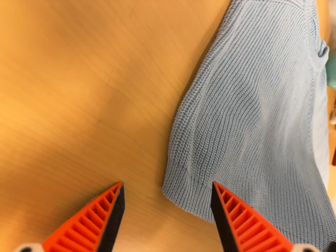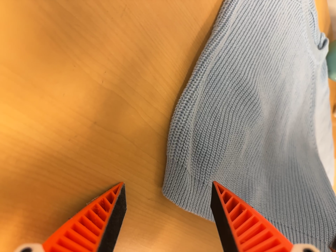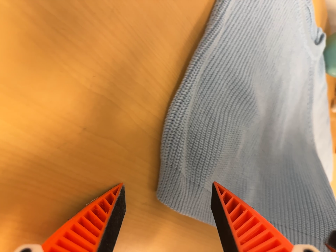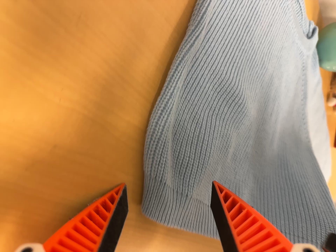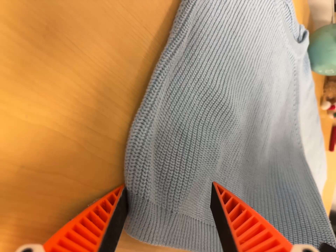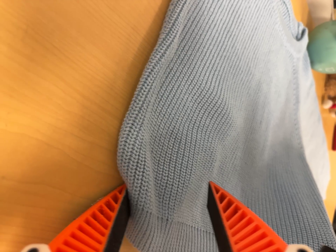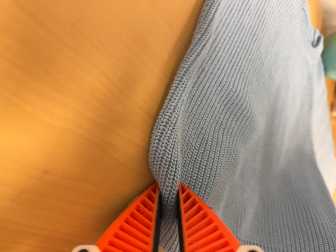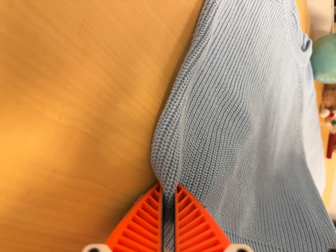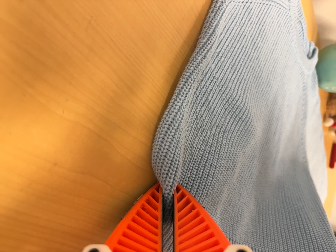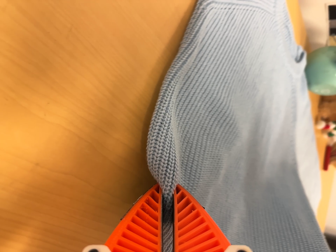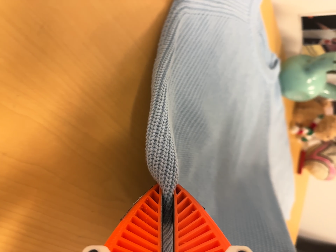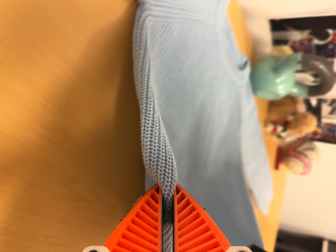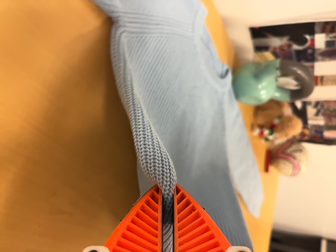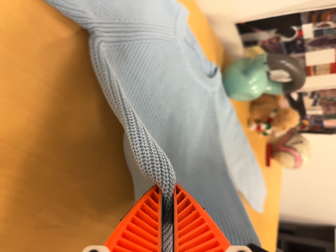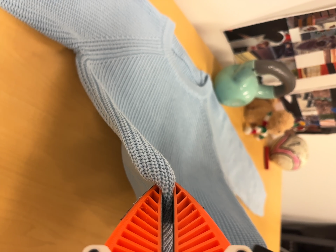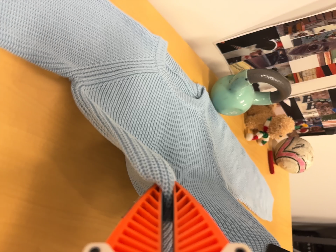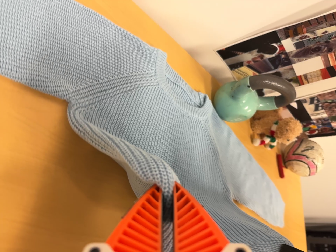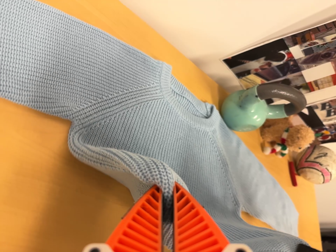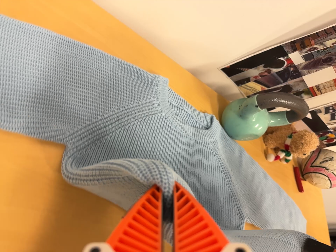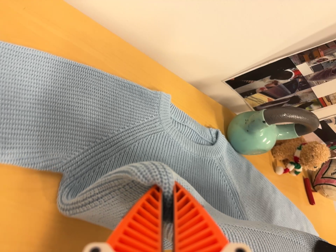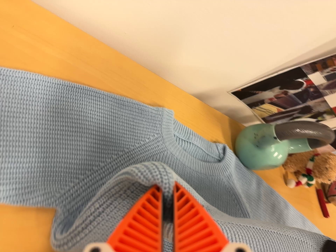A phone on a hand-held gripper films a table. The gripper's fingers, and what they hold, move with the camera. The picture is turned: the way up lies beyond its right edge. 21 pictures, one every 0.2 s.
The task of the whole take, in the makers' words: fold up.
0.0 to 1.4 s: The camera shifts only a little, or ends up much as it began.
1.4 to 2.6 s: The camera travels to its right and backward, about 12 cm, so close, fixed things drift to the left.
2.6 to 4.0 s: The camera pans to its left by about 10 degrees. It travels toward the top of its view, to its right and forward, about 16 cm, so close, fixed things drift downward. It rolls about its line of sight by about 15 degrees, and the scene rotates counterclockwise.
The film runs forward here.
